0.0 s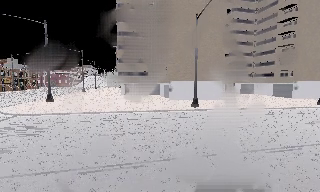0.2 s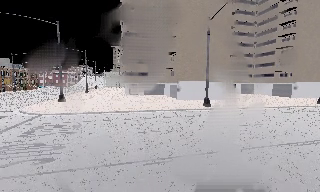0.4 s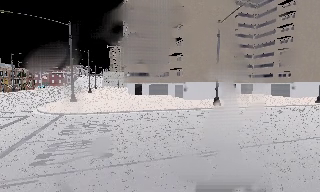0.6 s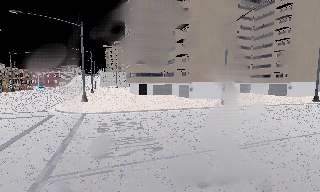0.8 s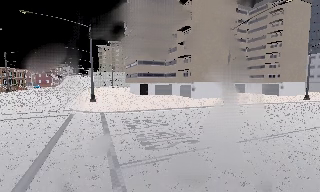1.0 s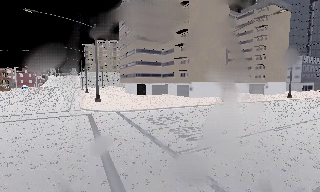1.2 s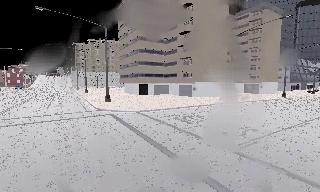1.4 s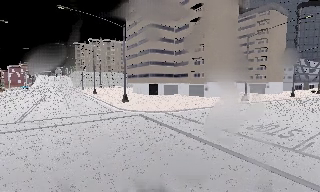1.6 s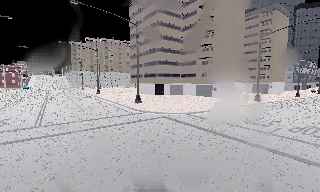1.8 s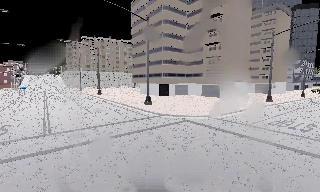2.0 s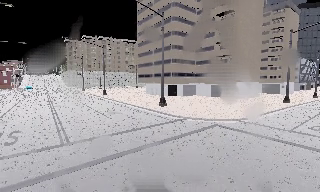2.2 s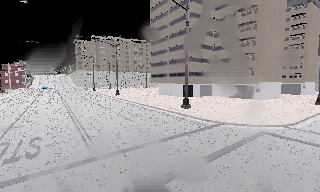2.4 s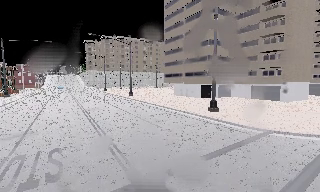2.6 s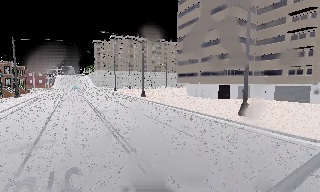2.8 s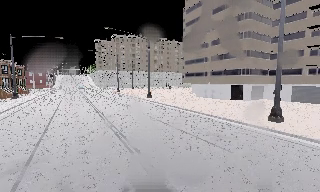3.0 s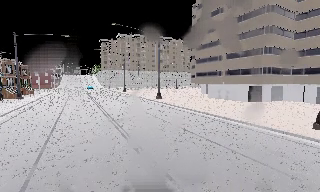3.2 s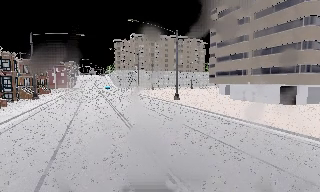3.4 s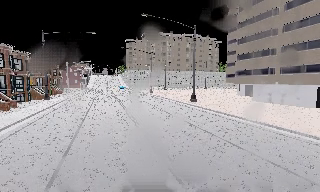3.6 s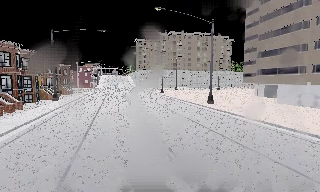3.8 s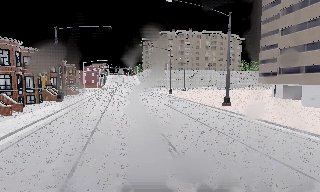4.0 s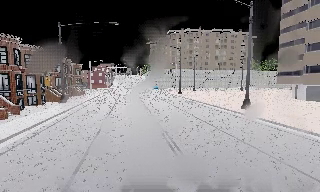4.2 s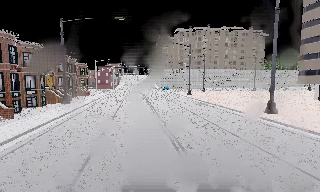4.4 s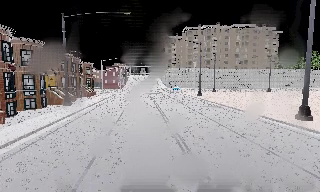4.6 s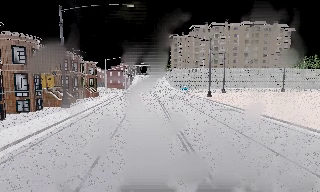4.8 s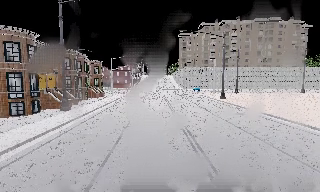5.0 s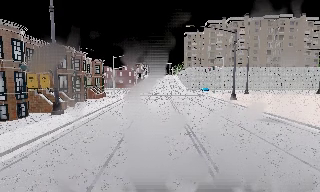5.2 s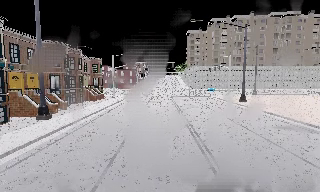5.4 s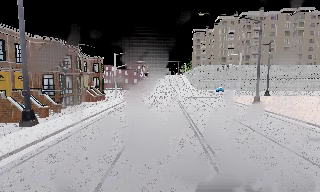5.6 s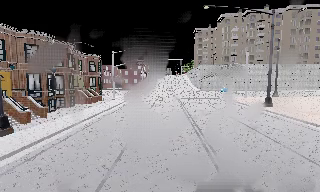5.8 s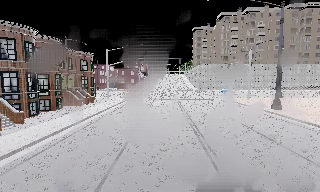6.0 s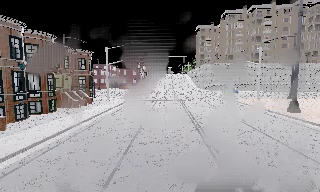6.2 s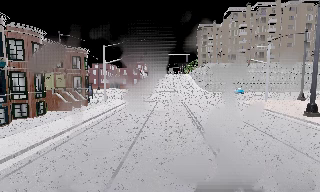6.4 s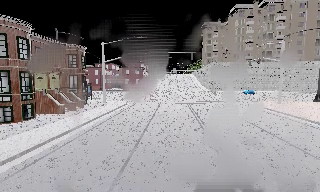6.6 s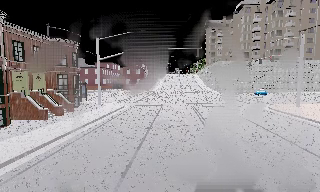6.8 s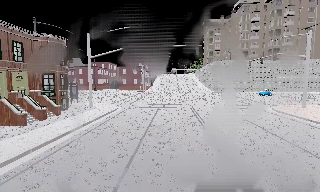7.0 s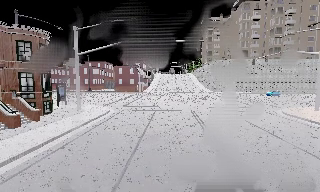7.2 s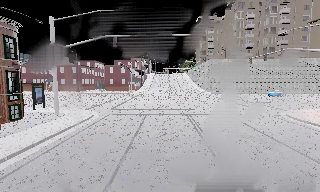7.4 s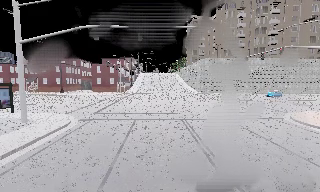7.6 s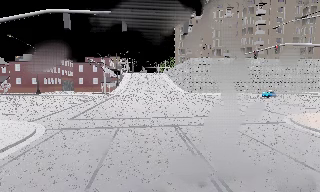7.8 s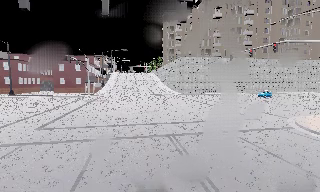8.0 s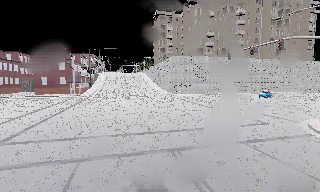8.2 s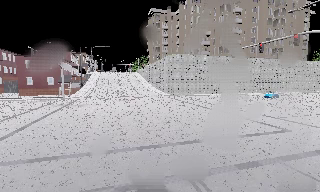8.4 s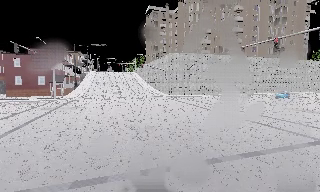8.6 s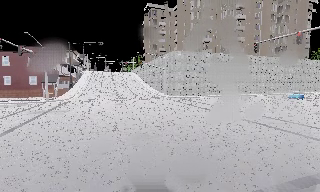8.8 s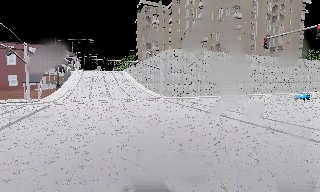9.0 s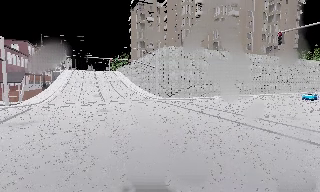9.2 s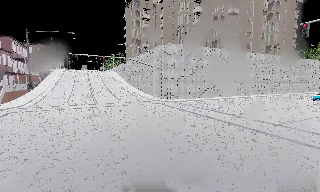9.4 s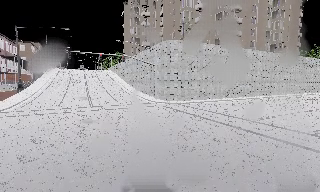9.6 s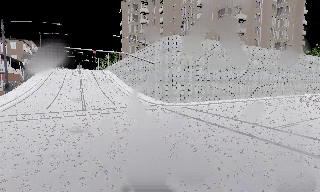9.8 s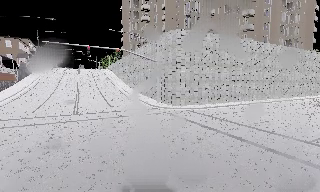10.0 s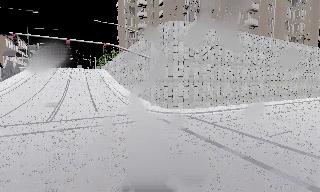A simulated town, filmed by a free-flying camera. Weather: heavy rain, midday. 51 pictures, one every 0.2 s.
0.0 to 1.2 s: The camera pans to its right, which is clockwise from overhead, by about 20 degrees. It travels to its left, about 15 m, so close, fixed things drift to the right.
1.2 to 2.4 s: The camera travels to its left and forward, about 14 m, so close, fixed things drift to the right.
2.4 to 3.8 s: The camera swings to its left by about 15 degrees, and the scene slides to the right. It travels forward and to its left, about 14 m, so what stands in front looms larger.
3.8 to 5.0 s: The scene slides to the right, as the camera pans about 15 degrees to its left. It travels forward, about 12 m, so what stands in front looms larger.
5.0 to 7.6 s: The camera travels forward, about 25 m, so what stands in front looms larger.
7.6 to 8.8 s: The camera pans to its right, which is clockwise from overhead, by about 15 degrees. It travels forward, about 12 m, so what stands in front looms larger.
8.8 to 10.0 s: The camera travels forward, about 13 m, so what stands in front looms larger.
The film runs backward here.
